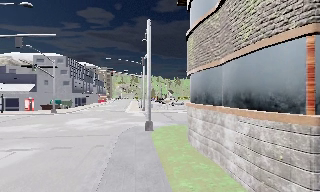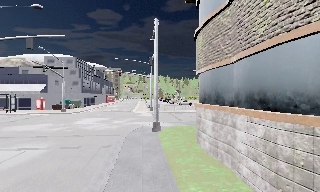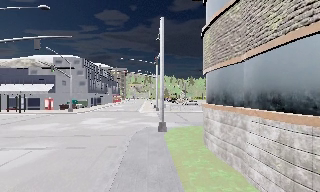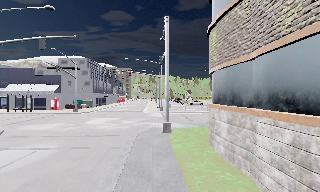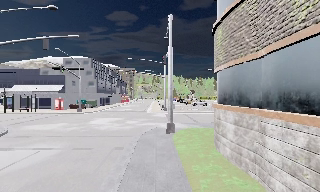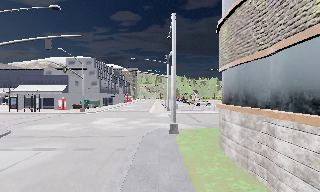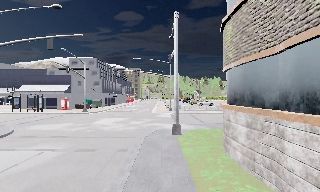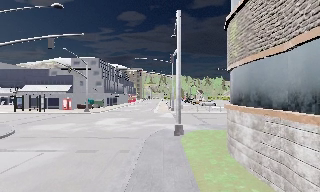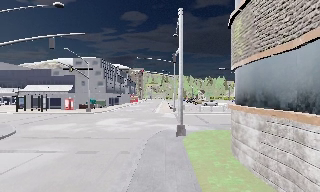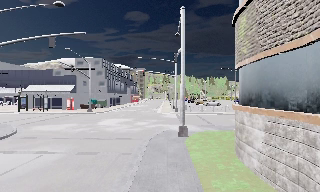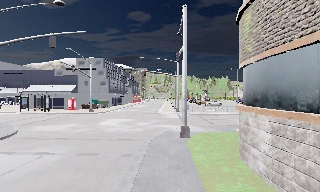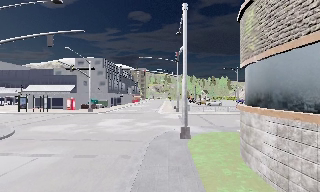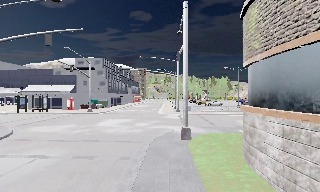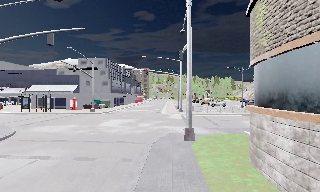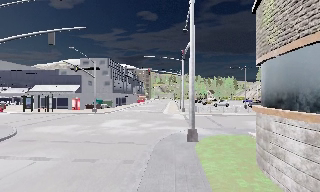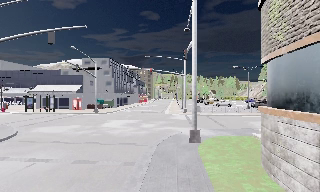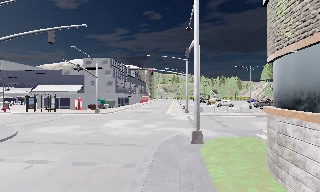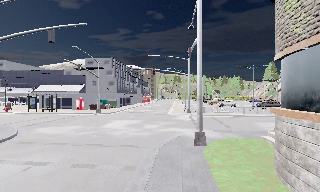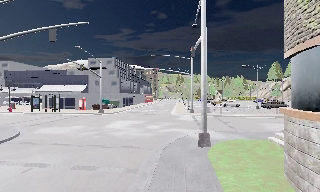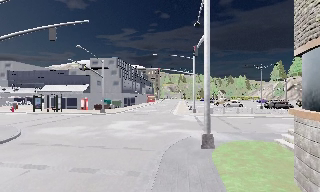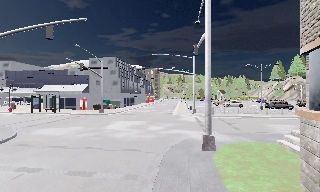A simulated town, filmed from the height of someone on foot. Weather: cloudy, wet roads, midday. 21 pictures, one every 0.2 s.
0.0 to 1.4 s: The camera swings to its left by about 10 degrees, and the scene slides to the right. It travels forward, about 1 m, so what stands in front looms larger.
1.4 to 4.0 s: The camera travels forward, about 2.5 m, so what stands in front looms larger.
The film runs forward here.
